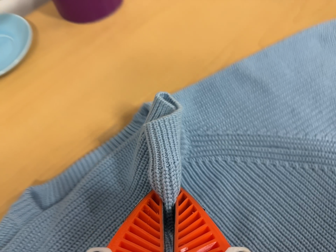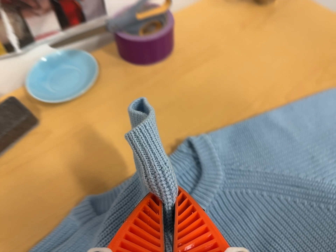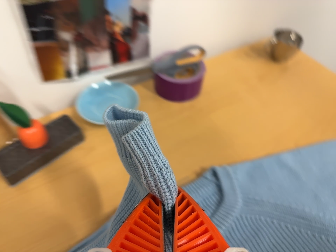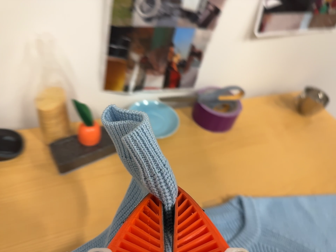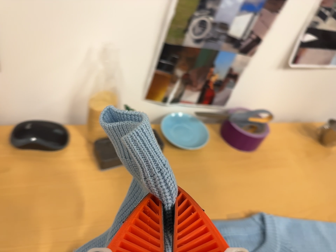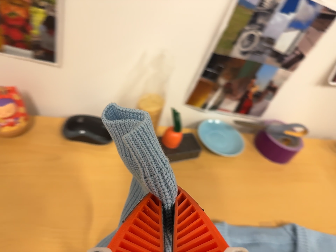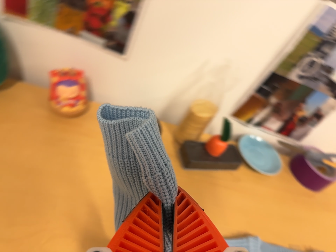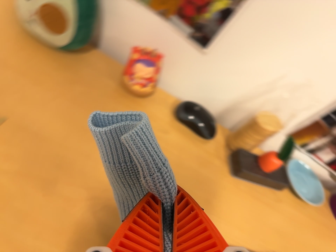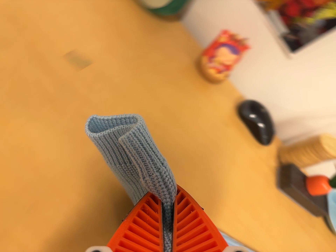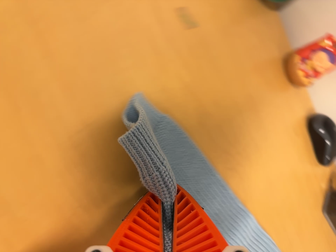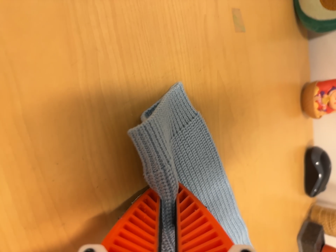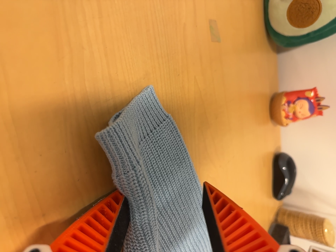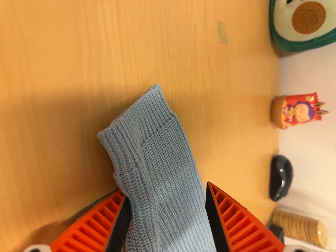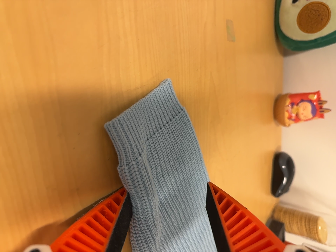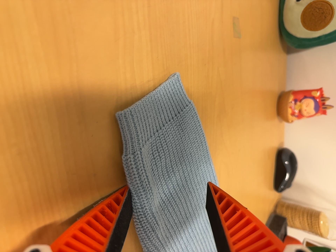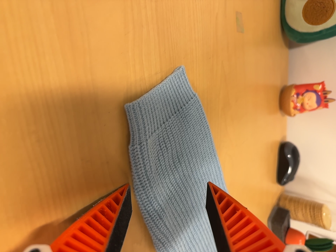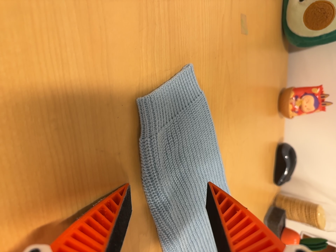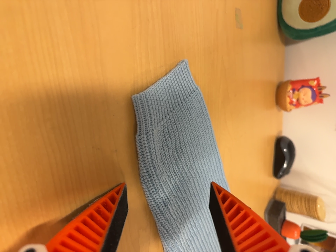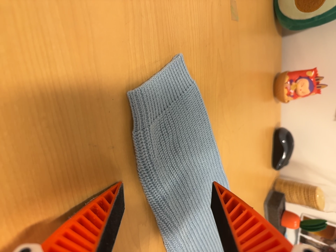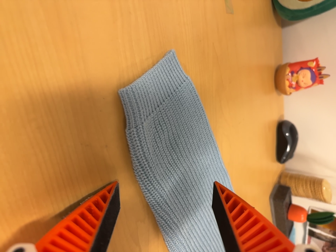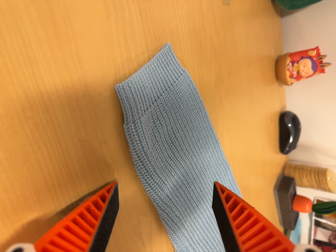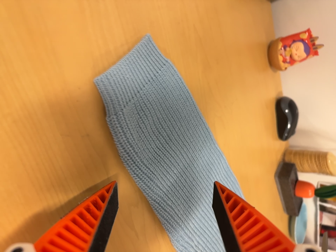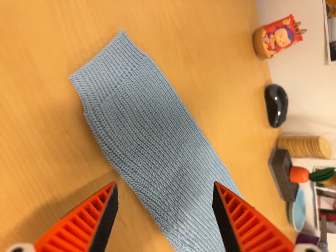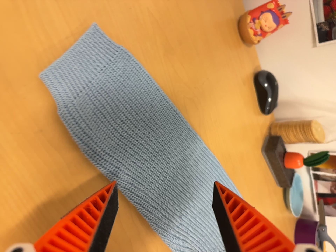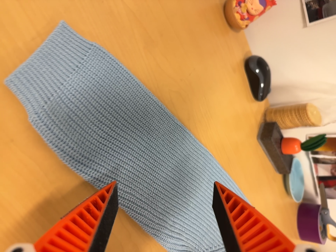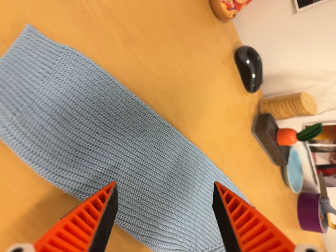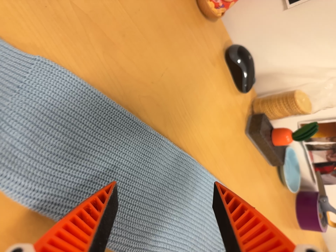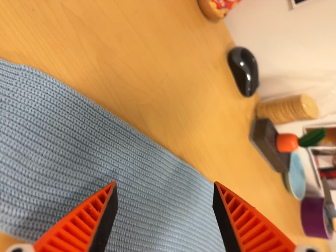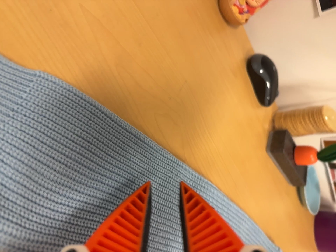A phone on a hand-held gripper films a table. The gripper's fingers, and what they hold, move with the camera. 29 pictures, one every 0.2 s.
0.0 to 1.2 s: The camera pans to its left by about 10 degrees. It travels to its left and backward, about 40 cm, so close, fixed things drift to the right. Its aim tips toward the top of its view by about 25 degrees, and the scene shifts downward. It rolls about its line of sight by about 50 degrees, and the scene rotates clockwise.
1.2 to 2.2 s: The camera travels to its left, about 32 cm, so close, fixed things drift to the right. It rolls about its line of sight by about 65 degrees, and the scene rotates clockwise.
2.2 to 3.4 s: The camera travels to its left and backward, about 7 cm, so close, fixed things drift to the right.
3.4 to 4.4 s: The camera travels to its right, about 6 cm. It rolls about its line of sight by about 15 degrees, and the scene rotates counterclockwise.
4.4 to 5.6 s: The camera travels forward, to its right and toward the top of its view, about 12 cm, so what stands in front looms larger. It rolls about its line of sight by about 10 degrees, and the scene rotates counterclockwise.
The film runs backward here.
